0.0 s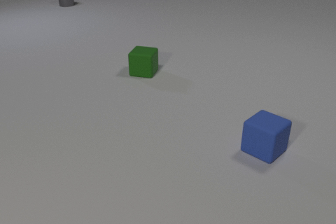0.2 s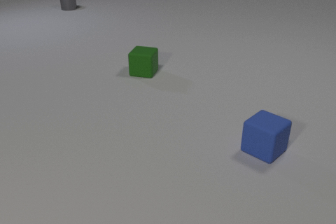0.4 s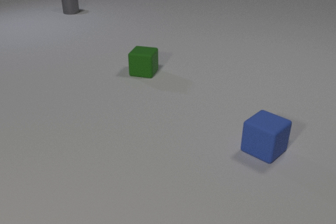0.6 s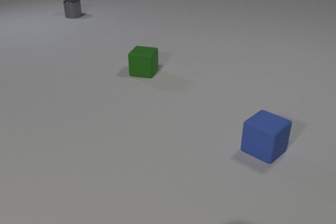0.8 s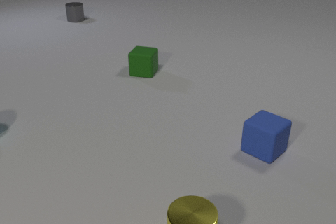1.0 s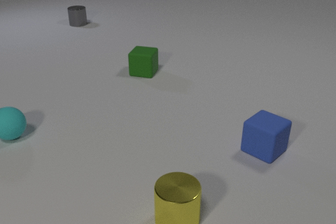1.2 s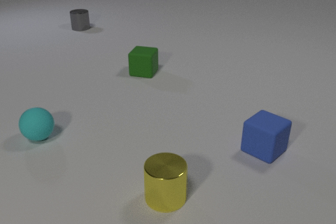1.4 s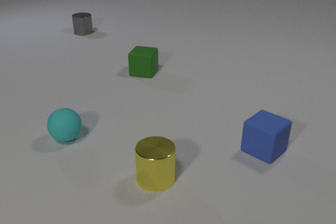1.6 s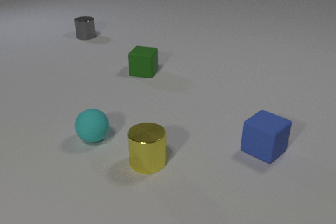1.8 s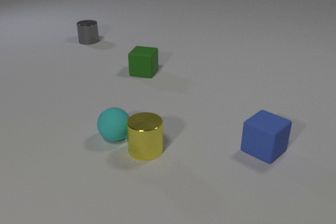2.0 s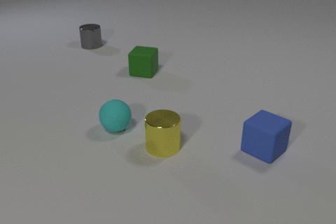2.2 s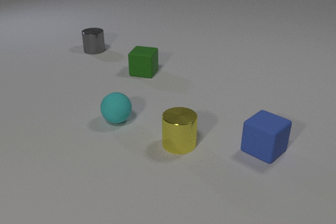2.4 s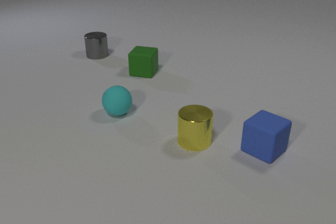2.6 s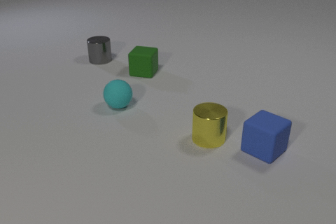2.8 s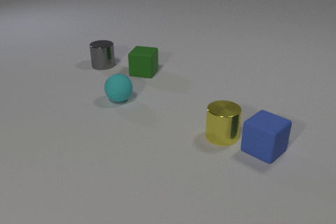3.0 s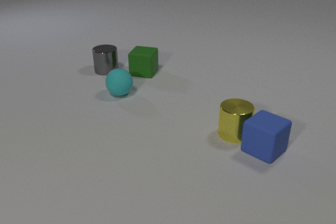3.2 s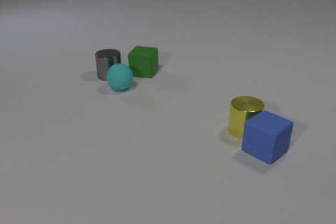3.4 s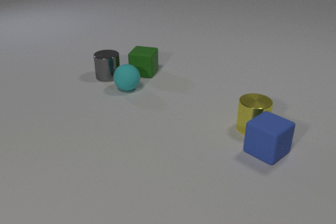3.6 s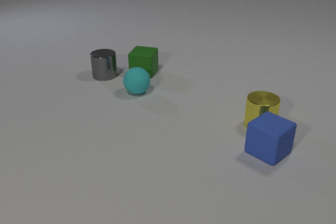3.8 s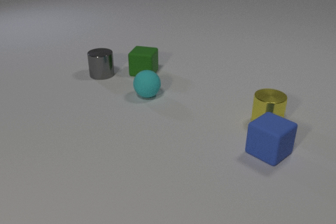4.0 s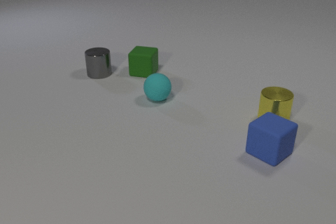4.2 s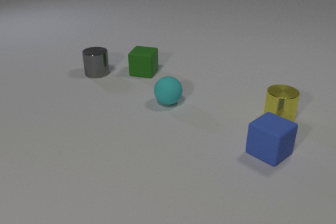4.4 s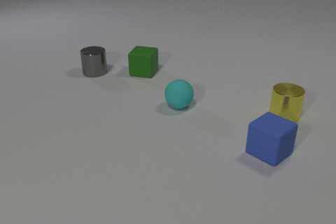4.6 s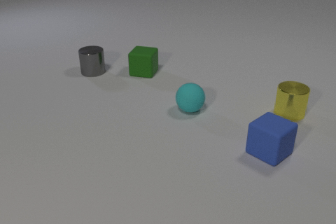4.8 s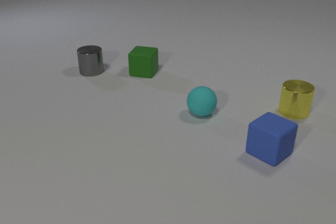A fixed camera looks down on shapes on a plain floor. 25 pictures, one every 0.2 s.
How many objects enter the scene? 2.
What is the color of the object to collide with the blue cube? yellow.
What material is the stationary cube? rubber.
0.0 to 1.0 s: The cyan rubber sphere comes in at the left edge, rolls to the right and toward the camera. The yellow metal cylinder comes in at the bottom edge, slides away from the camera and to the left. The gray metal cylinder slides toward the camera.
1.0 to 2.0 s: The cyan rubber sphere rolls to the right. The yellow metal cylinder slides away from the camera. The gray metal cylinder slides toward the camera. The cyan rubber sphere and the yellow metal cylinder collide.
2.0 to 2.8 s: The cyan rubber sphere rolls away from the camera. The yellow metal cylinder slides to the right. The gray metal cylinder slides toward the camera.
2.8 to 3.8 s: The cyan rubber sphere rolls to the right. The yellow metal cylinder slides to the right and away from the camera. The gray metal cylinder slides toward the camera. The yellow metal cylinder and the blue rubber cube collide. The cyan rubber sphere and the gray metal cylinder collide.
3.8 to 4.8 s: The cyan rubber sphere rolls to the right and toward the camera. The yellow metal cylinder slides away from the camera and to the right. The gray metal cylinder slides to the left and away from the camera.
